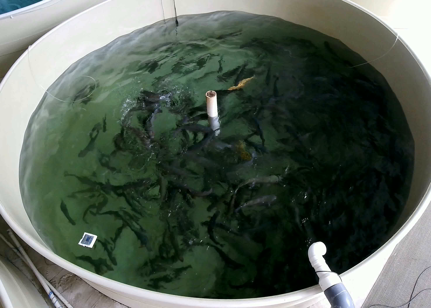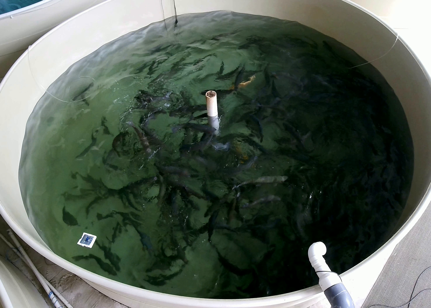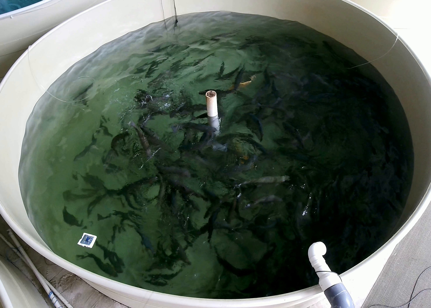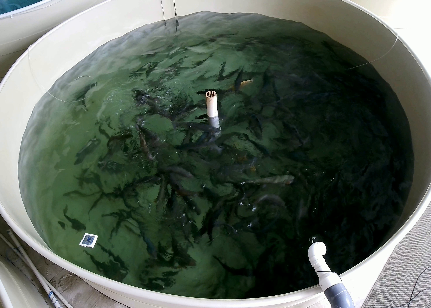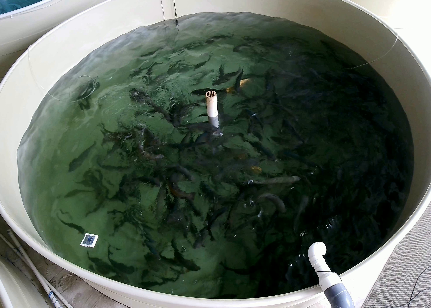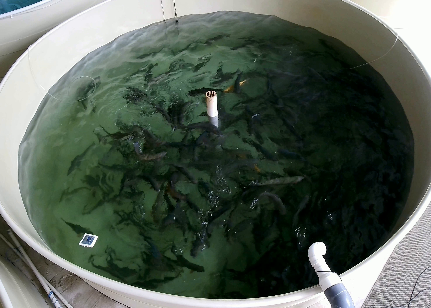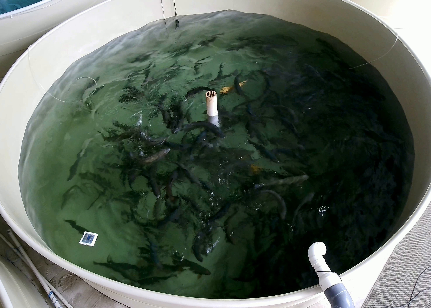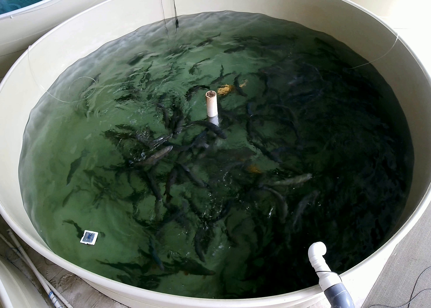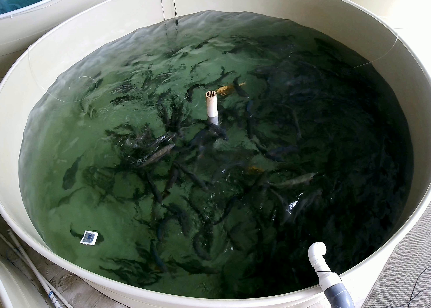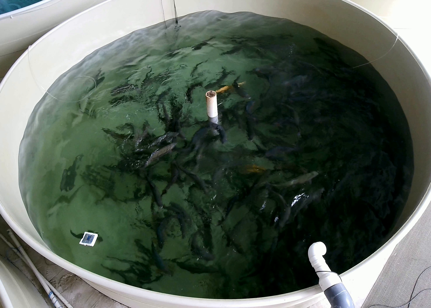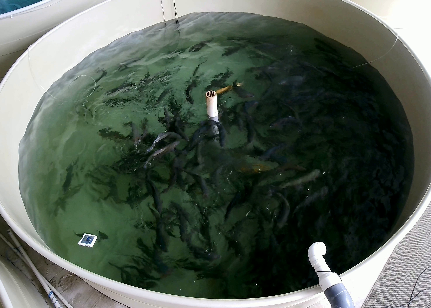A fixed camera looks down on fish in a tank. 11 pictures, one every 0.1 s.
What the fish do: Foraging.
